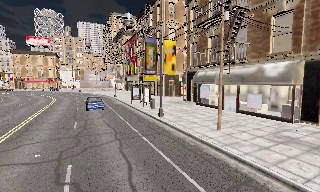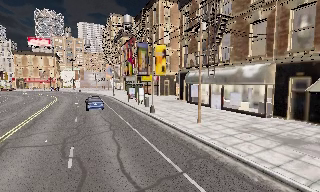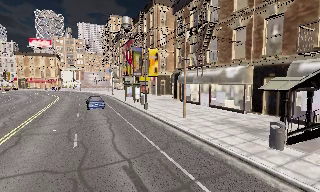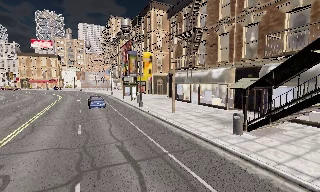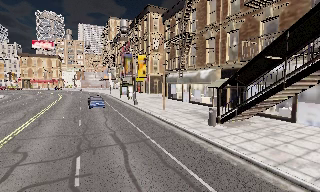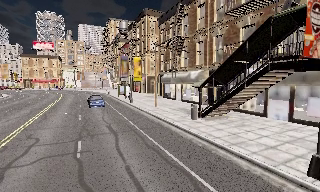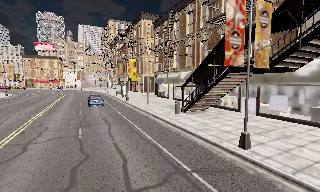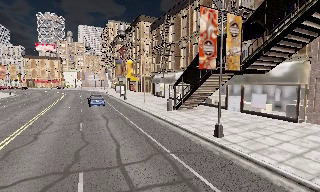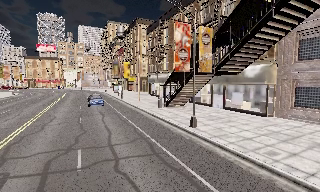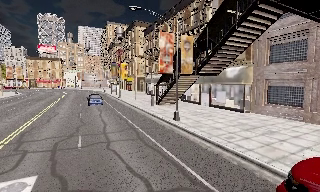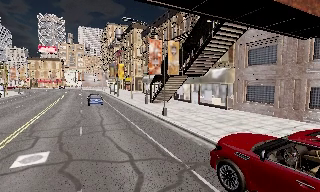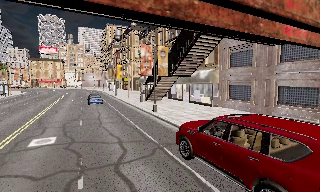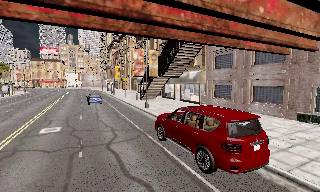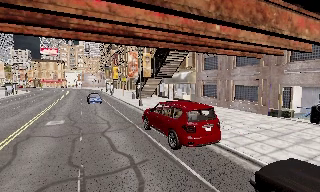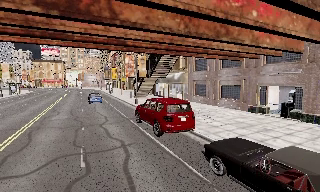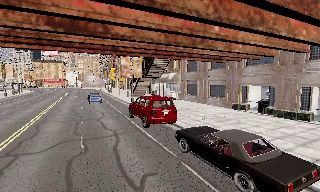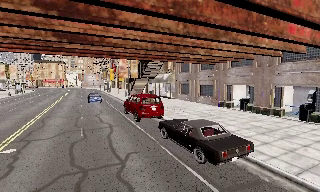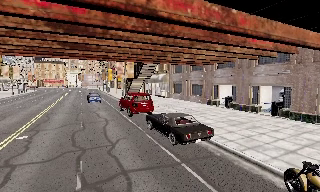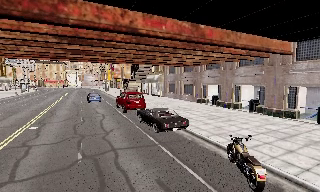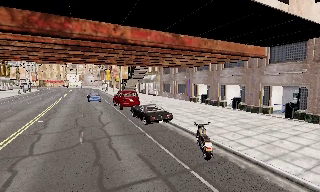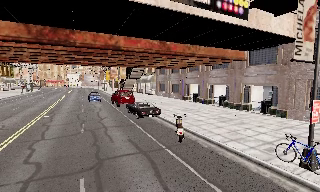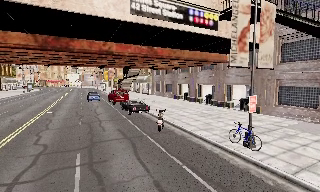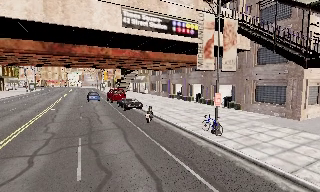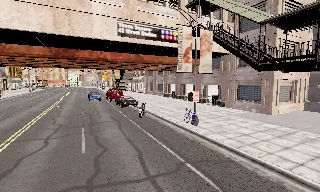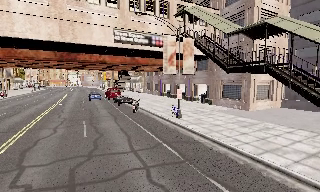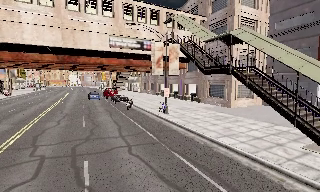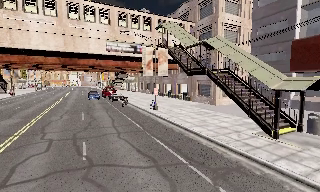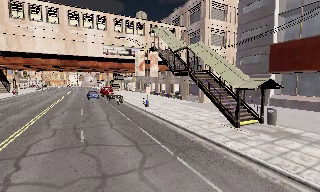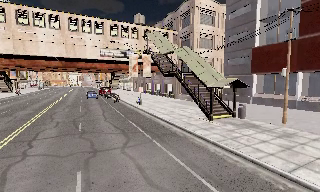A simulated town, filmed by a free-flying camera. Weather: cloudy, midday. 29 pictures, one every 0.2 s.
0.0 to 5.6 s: The camera travels backward and to its right, about 55 m, so what stands in front gets smaller.
The film runs backward here.
